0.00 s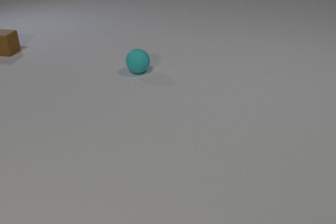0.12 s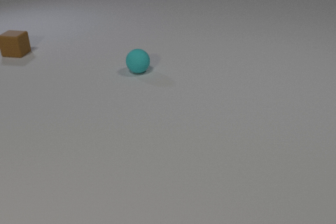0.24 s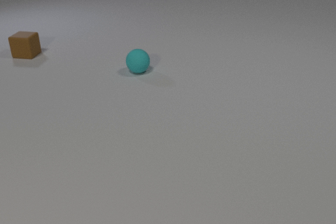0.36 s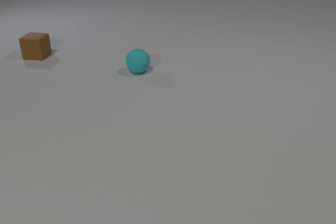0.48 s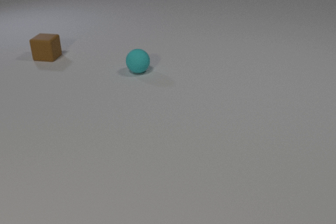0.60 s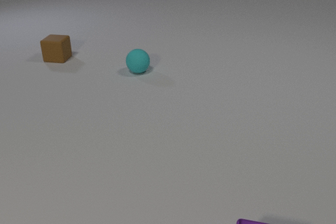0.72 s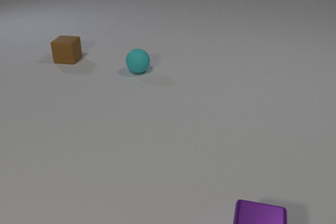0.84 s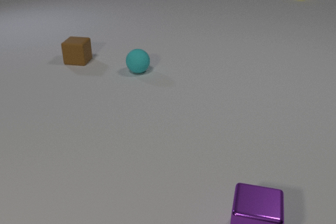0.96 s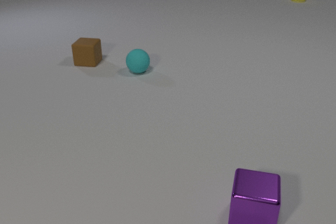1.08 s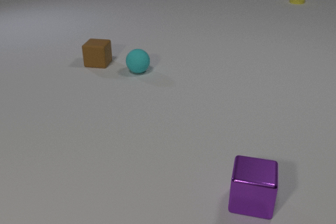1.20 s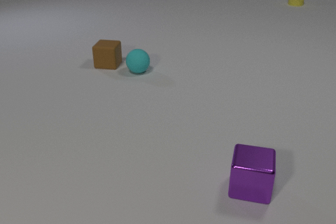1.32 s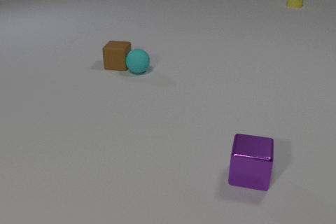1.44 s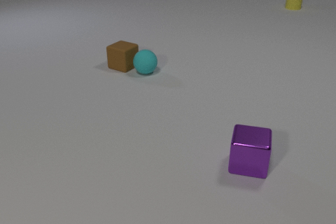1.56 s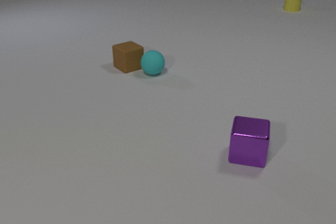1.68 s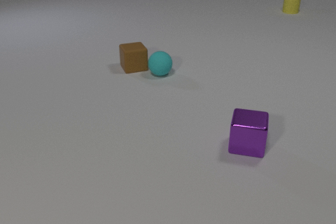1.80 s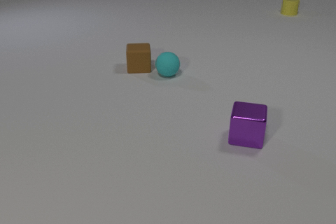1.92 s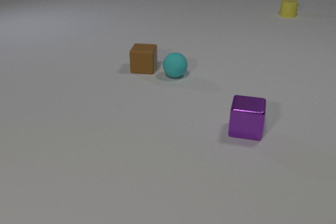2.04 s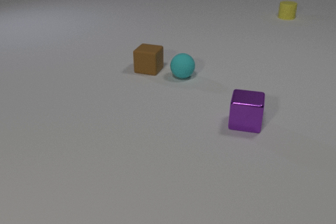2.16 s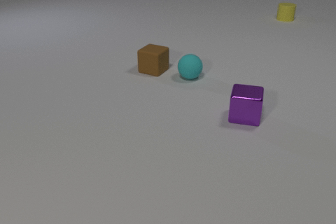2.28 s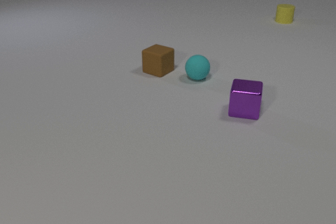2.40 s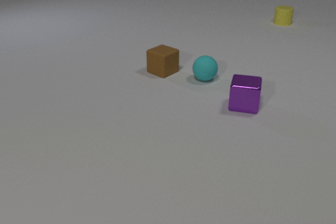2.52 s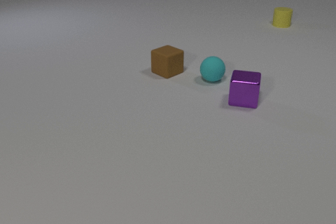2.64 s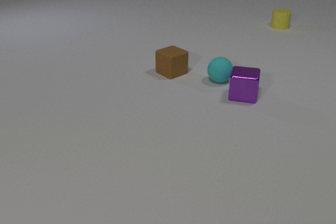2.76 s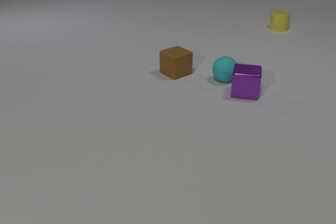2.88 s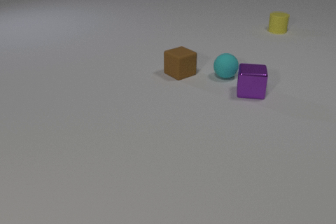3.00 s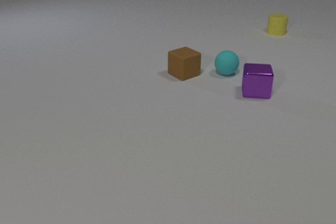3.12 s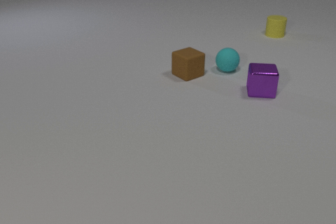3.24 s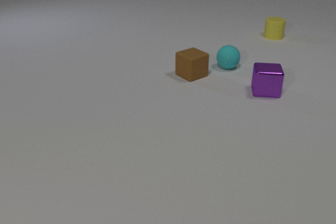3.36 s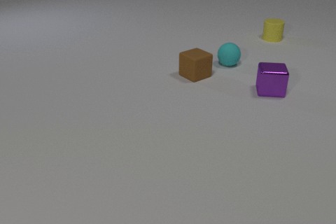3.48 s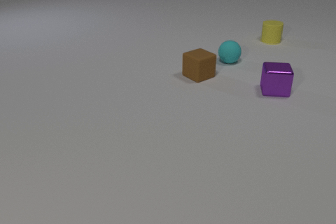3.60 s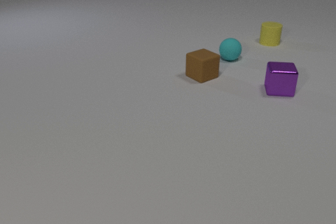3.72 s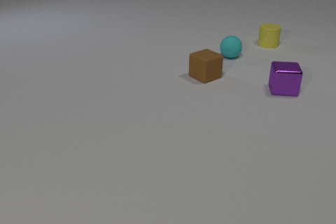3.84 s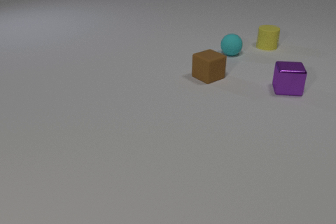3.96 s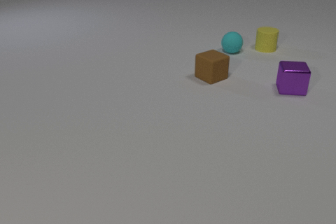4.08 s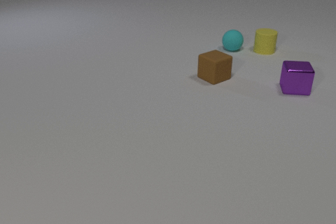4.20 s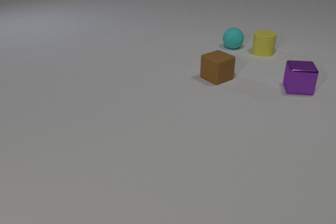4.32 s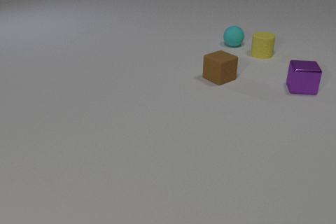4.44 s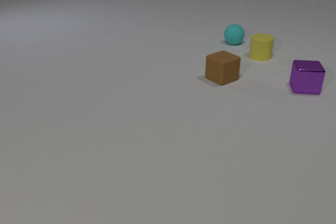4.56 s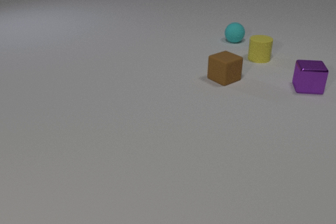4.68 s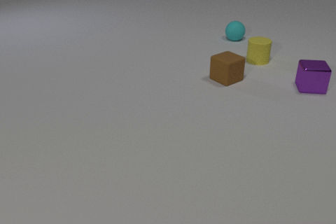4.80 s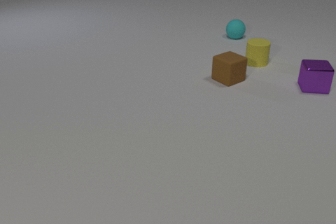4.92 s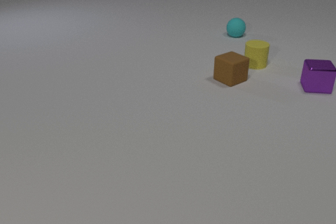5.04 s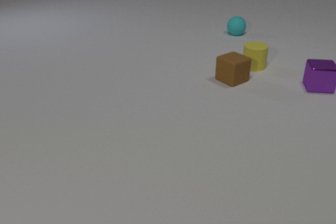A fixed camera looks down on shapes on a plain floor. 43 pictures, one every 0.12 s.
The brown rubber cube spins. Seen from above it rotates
clockwise.
The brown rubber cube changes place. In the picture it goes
to the right.
0.00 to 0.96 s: The brown rubber cube slides to the right and toward the camera. The yellow rubber cylinder comes in at the top edge, slides toward the camera. The purple metal cube comes in at the bottom edge, slides away from the camera.
0.96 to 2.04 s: The brown rubber cube slides to the right and toward the camera, spins so that its near face slides to the left, clockwise seen from above. The cyan rubber sphere rolls to the right. The yellow rubber cylinder slides toward the camera. The purple metal cube slides away from the camera. The brown rubber cube and the cyan rubber sphere collide.
2.04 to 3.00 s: The brown rubber cube slides to the right, spins so that its near face slides to the left, clockwise seen from above. The cyan rubber sphere rolls to the right. The yellow rubber cylinder slides toward the camera. The purple metal cube slides away from the camera. The cyan rubber sphere and the purple metal cube collide.
3.00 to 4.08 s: The brown rubber cube slides to the right. The cyan rubber sphere rolls away from the camera. The yellow rubber cylinder slides toward the camera. The purple metal cube slides to the right and away from the camera.
4.08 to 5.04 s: The brown rubber cube slides to the right. The cyan rubber sphere rolls away from the camera. The yellow rubber cylinder slides toward the camera. The purple metal cube slides to the right and away from the camera.
How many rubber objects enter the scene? 1.
What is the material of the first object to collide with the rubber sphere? rubber.
Are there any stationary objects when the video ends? no.
